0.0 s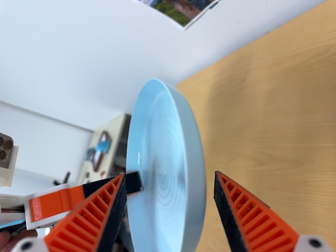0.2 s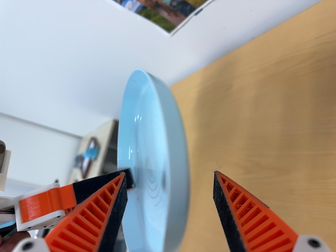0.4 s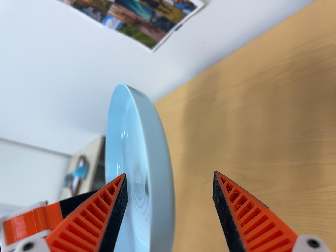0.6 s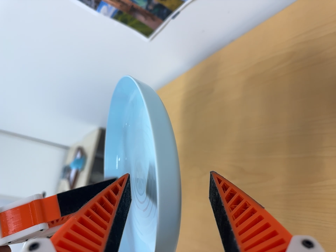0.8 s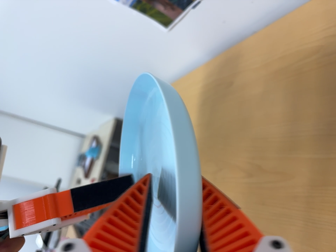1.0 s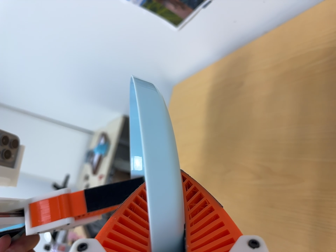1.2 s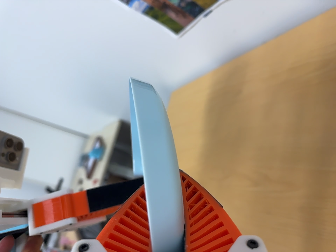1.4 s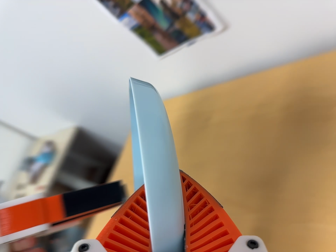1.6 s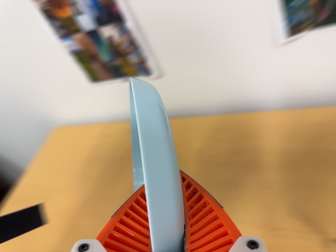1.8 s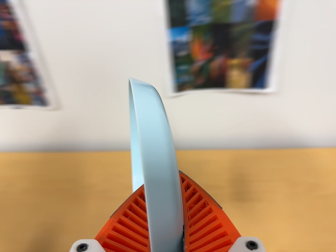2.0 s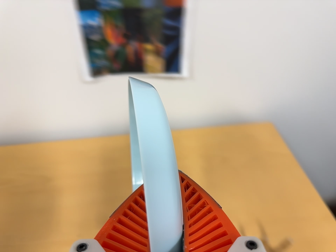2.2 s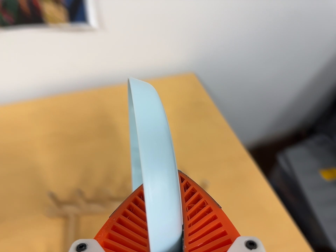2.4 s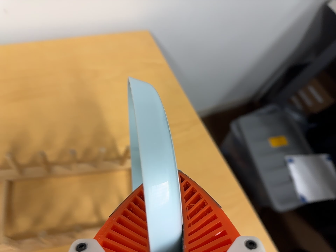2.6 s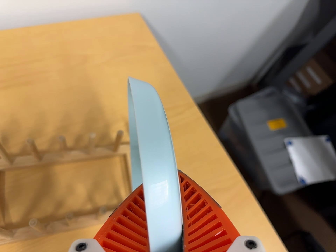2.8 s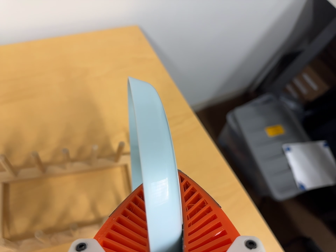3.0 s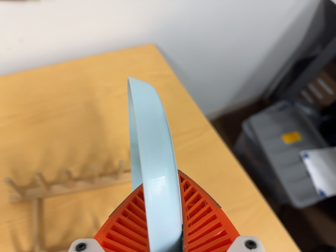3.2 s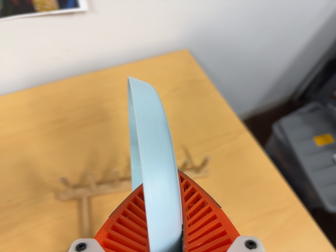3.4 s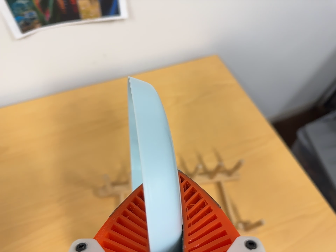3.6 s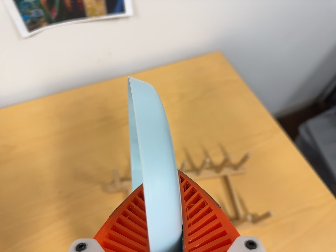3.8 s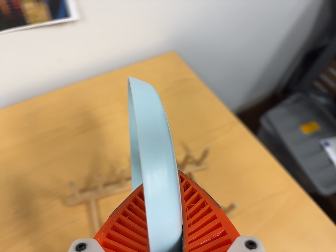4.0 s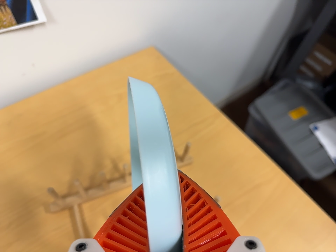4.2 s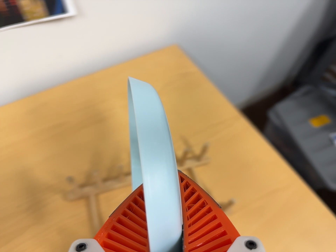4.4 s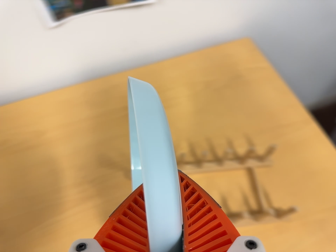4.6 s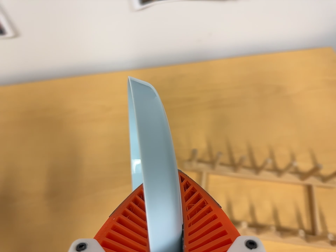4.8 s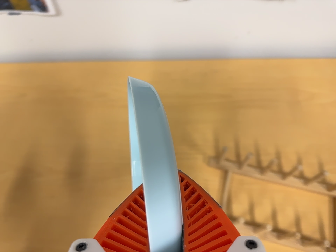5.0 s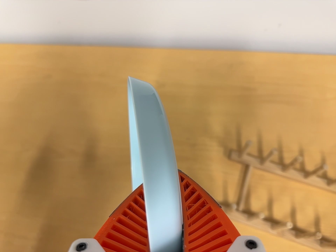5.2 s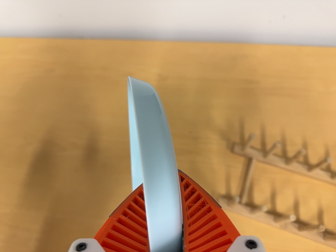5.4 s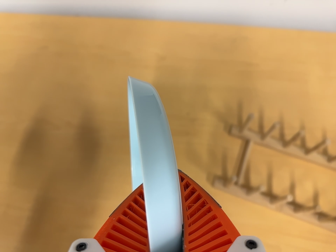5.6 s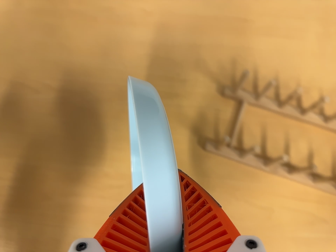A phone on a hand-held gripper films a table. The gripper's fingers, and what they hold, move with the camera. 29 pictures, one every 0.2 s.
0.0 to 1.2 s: The camera shifts only a little, or ends up much as it began.
1.2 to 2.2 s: The scene slides to the left, as the camera pans about 85 degrees to its right. It travels backward, about 10 cm. It rolls about its line of sight by about 10 degrees, and the scene rotates clockwise.
2.2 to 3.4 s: The camera travels to its left, about 6 cm, so close, fixed things drift to the right.
3.4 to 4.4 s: The camera shifts only a little, or ends up much as it began.
4.4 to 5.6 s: The scene slides to the right, as the camera pans about 10 degrees to its left. It travels to its left, toward the bottom of its view and forward, about 10 cm, so close, fixed things drift to the right. Its aim tips toward the bottom of its view by about 15 degrees, and the scene shifts upward. It rolls about its line of sight by about 20 degrees, and the scene rotates clockwise.
The film runs forward here.
